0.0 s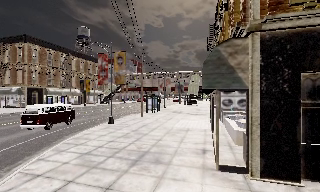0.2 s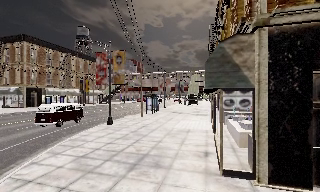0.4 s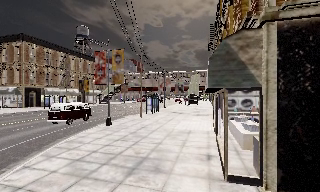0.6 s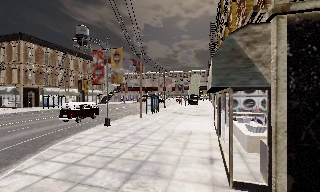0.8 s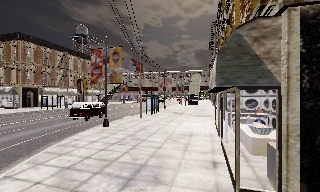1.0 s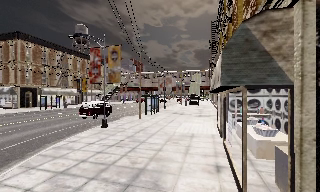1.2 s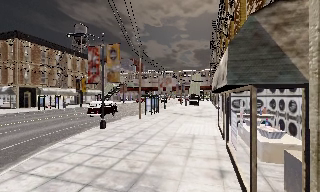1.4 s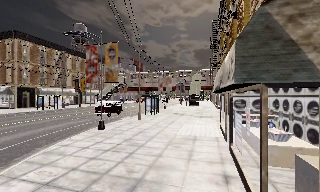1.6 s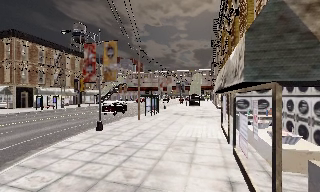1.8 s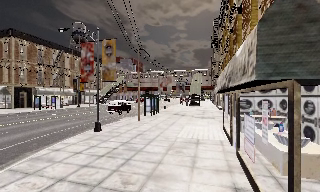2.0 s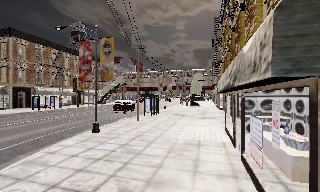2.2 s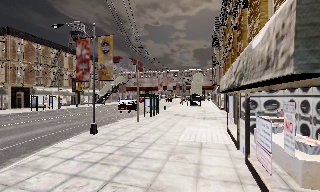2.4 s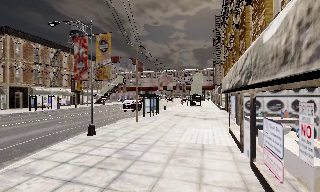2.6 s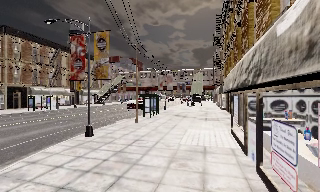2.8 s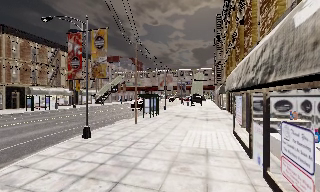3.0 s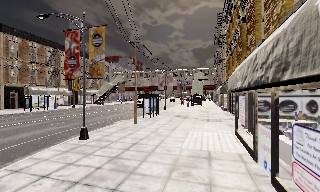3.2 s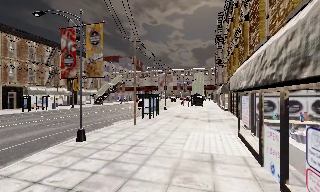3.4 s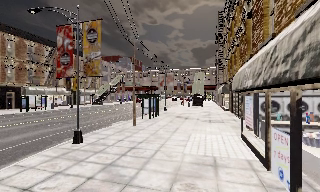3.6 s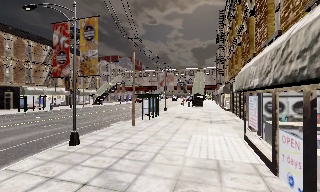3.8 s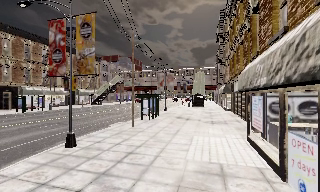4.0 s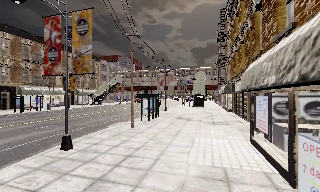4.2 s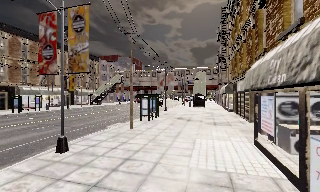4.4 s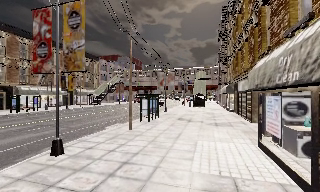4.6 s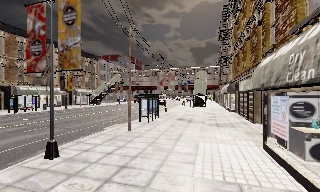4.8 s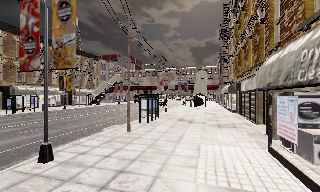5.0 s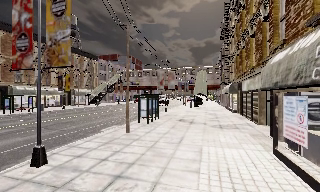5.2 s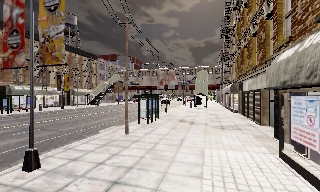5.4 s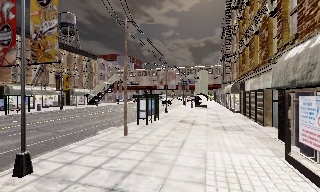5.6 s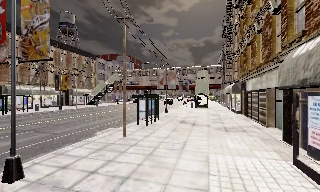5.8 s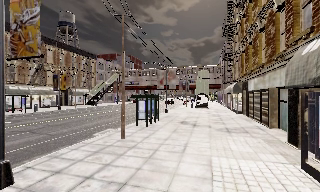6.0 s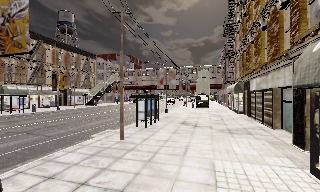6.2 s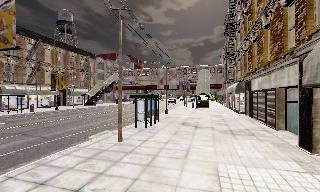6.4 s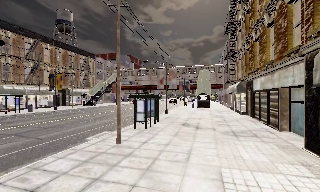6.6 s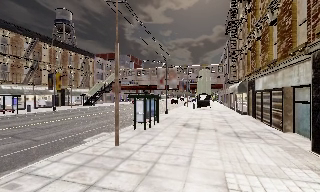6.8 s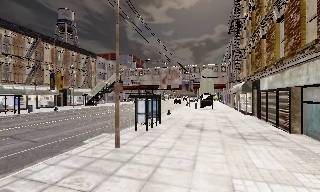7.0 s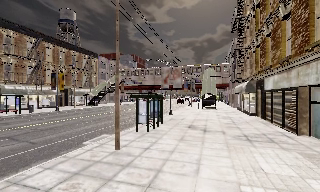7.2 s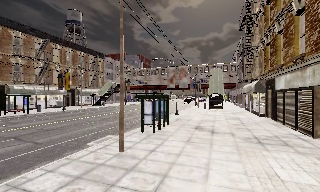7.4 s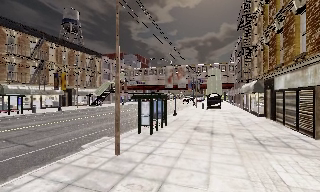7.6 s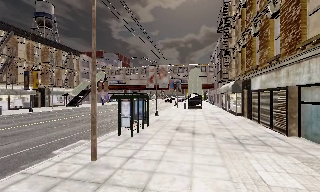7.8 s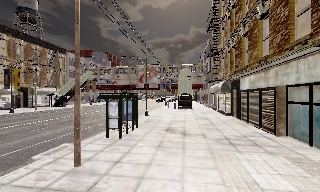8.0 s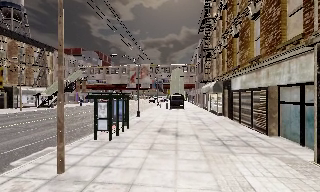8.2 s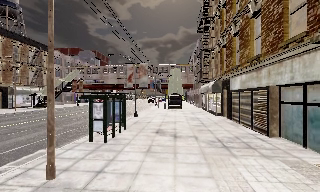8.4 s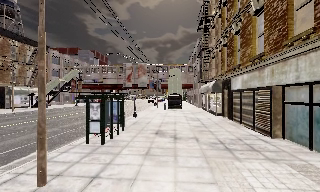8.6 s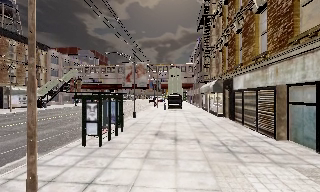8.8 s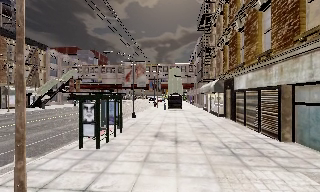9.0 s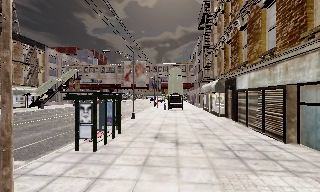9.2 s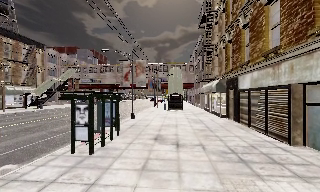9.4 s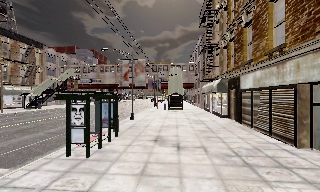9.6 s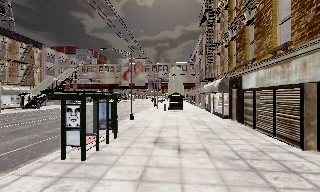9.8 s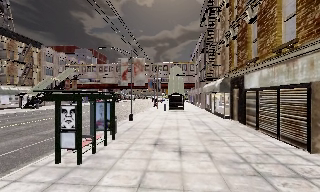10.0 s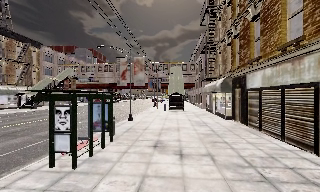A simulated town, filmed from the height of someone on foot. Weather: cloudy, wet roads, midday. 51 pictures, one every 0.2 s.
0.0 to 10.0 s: The camera pans to its right, which is clockwise from overhead, by about 10 degrees. It travels forward, about 17 m, so what stands in front looms larger.
The film runs forward here.
